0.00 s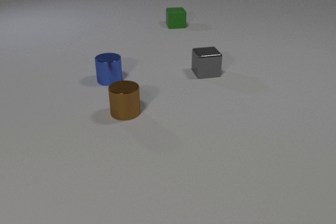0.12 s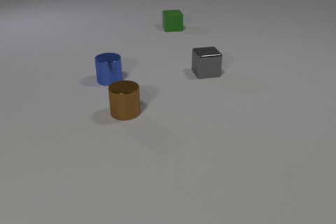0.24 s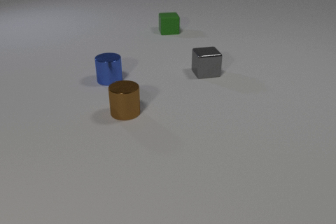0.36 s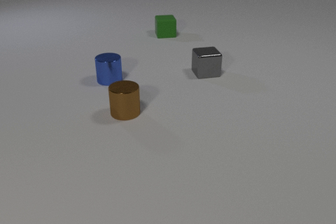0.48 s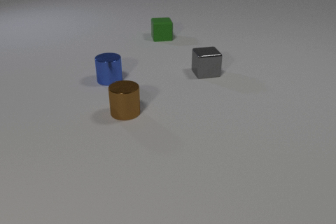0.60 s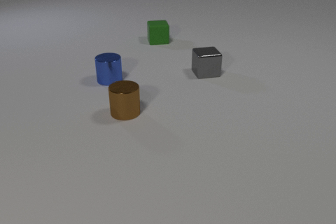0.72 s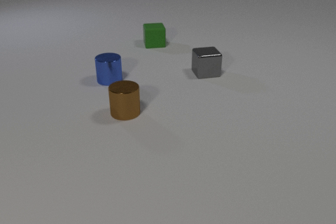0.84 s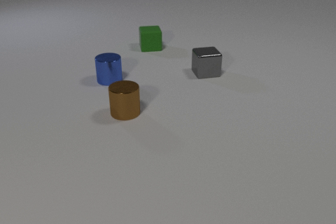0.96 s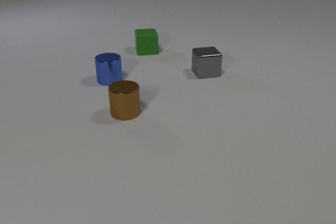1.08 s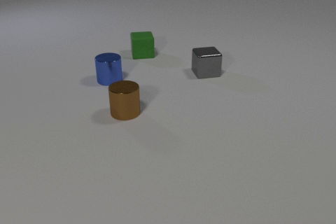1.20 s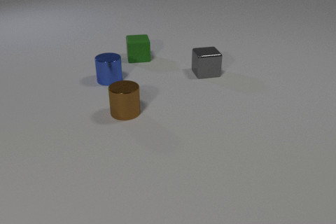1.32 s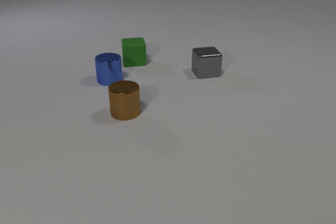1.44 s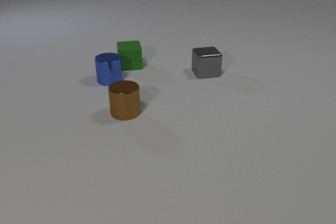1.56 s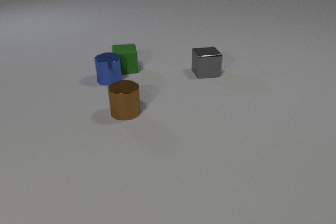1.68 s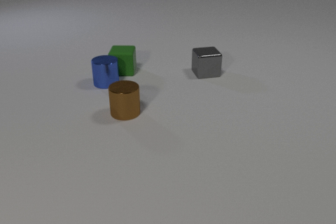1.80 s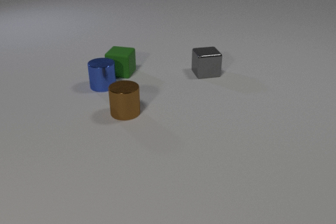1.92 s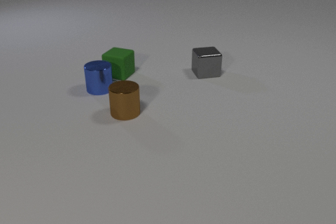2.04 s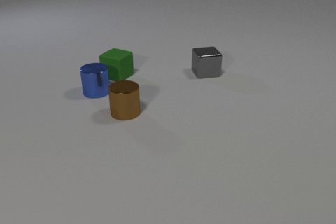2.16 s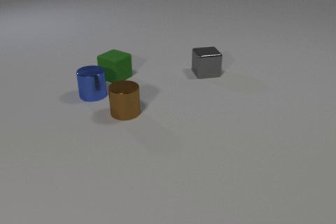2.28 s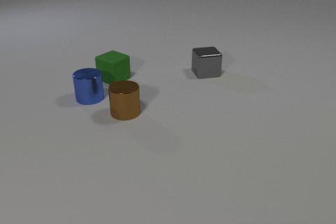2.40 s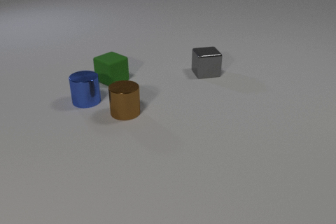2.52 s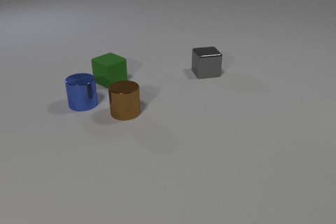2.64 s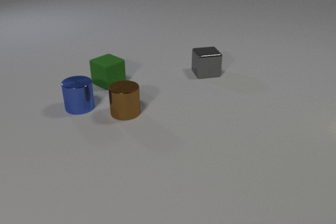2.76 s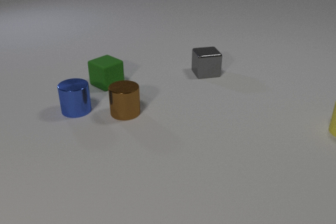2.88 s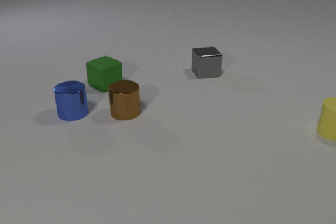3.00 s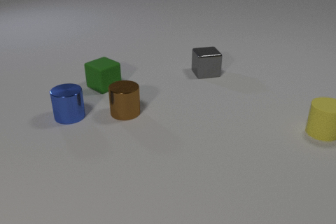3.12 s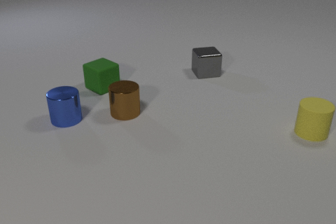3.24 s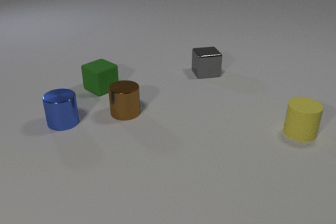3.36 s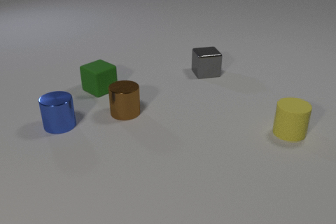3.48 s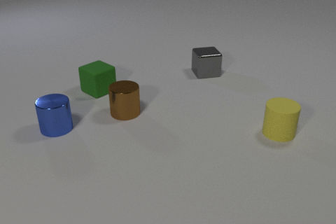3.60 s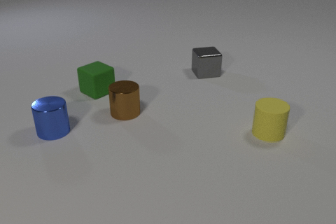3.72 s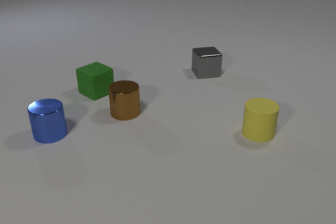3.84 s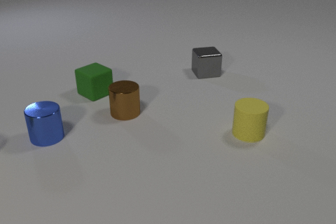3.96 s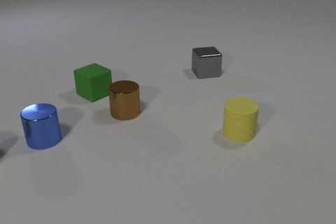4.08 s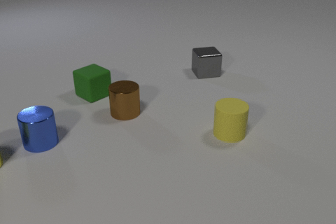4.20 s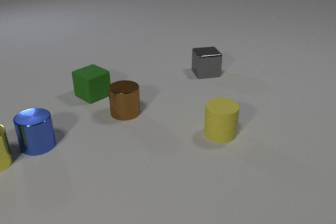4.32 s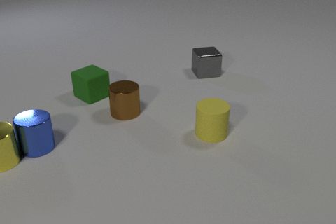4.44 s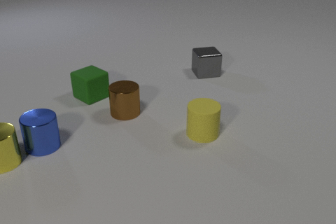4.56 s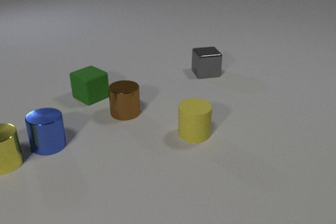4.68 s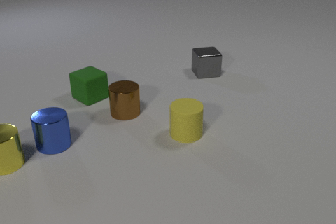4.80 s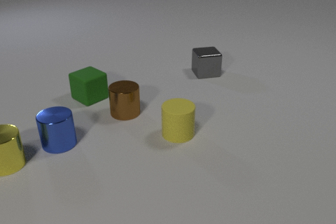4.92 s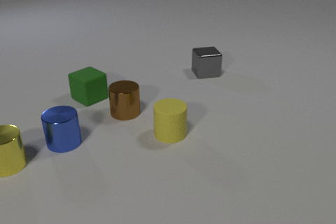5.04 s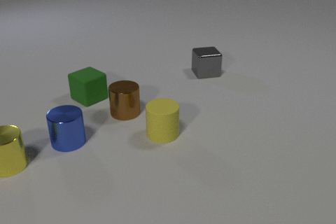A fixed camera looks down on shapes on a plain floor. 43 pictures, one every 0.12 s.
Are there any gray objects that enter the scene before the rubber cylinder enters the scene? no.
What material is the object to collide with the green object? metal.
What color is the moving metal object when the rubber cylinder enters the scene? blue.
0.00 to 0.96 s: The green rubber cube slides toward the camera.
0.96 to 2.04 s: The green rubber cube slides toward the camera and to the left, spins clockwise seen from above by about 30 degrees, its near face sliding to the left. The blue metal cylinder slides toward the camera and to the left. The green rubber cube and the blue metal cylinder collide.
2.04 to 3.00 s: The green rubber cube slides toward the camera and to the left. The blue metal cylinder slides toward the camera and to the left. The yellow rubber cylinder comes in at the right edge, slides to the left and toward the camera.
3.00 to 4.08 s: The green rubber cube slides toward the camera and to the left. The blue metal cylinder slides toward the camera and to the left. The yellow rubber cylinder slides to the left.
4.08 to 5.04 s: The green rubber cube slides toward the camera. The blue metal cylinder slides to the right. The yellow metal cylinder slides to the right and toward the camera. The yellow rubber cylinder slides to the left. The blue metal cylinder and the yellow metal cylinder collide.
